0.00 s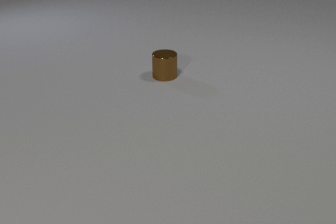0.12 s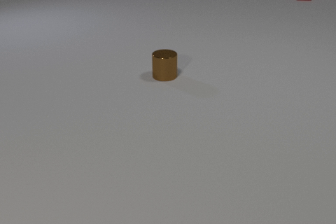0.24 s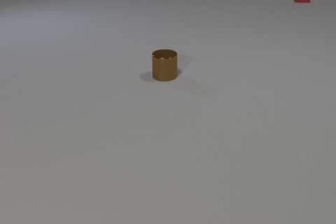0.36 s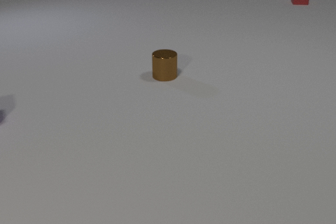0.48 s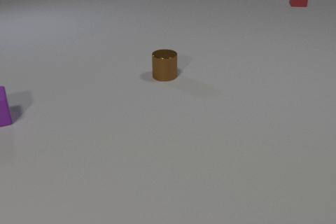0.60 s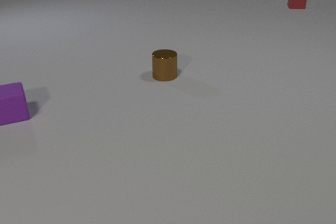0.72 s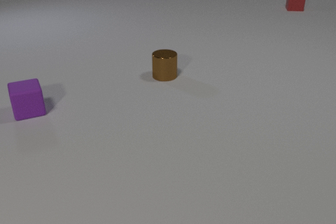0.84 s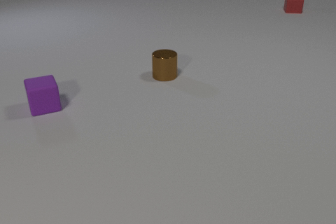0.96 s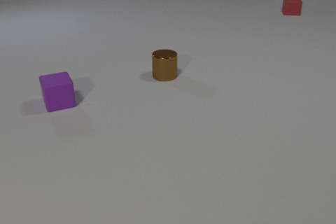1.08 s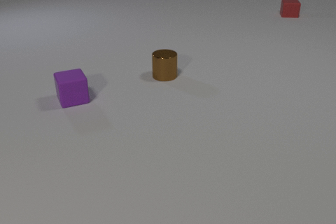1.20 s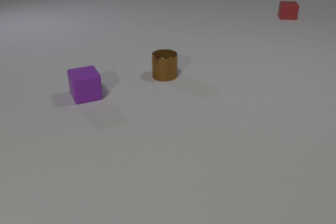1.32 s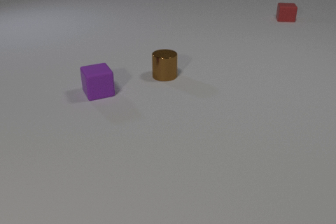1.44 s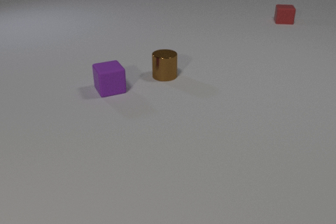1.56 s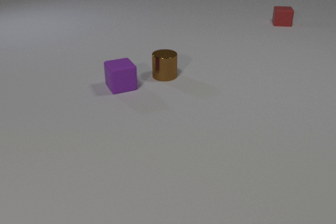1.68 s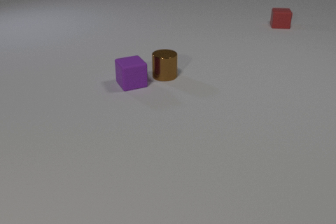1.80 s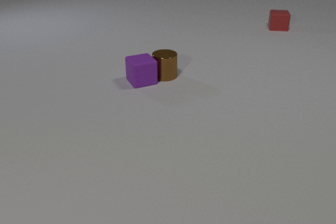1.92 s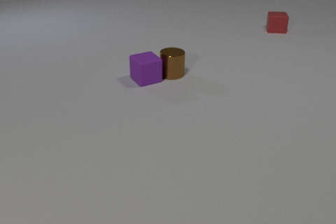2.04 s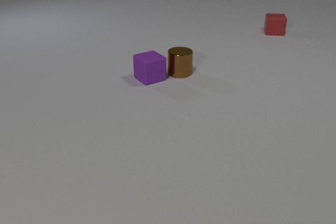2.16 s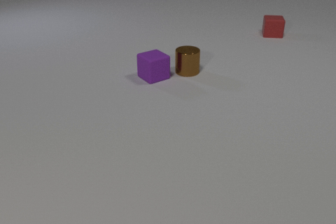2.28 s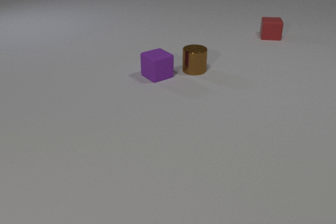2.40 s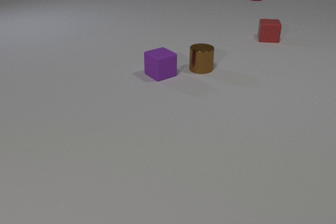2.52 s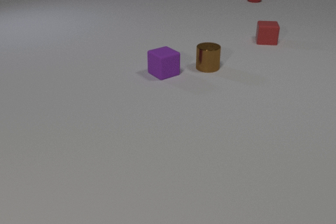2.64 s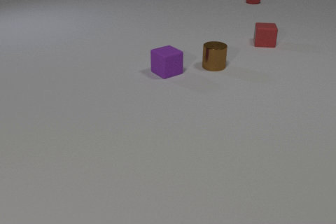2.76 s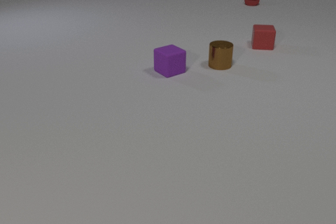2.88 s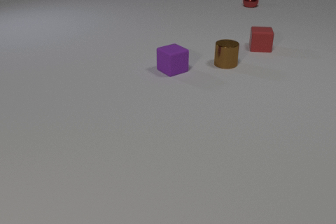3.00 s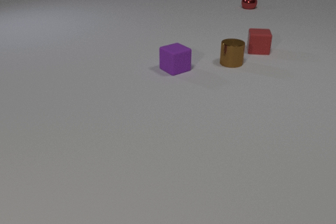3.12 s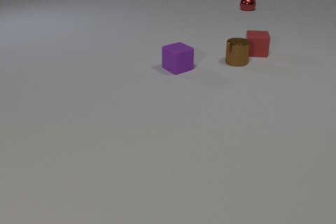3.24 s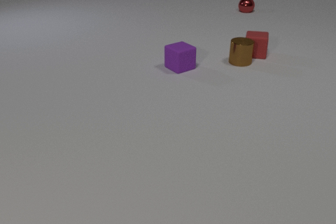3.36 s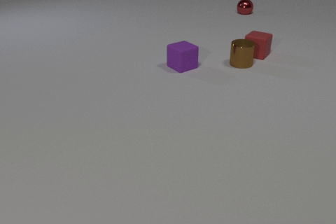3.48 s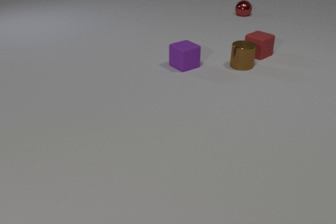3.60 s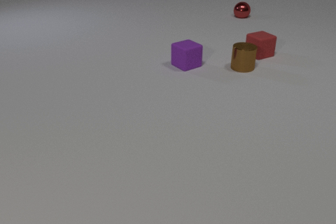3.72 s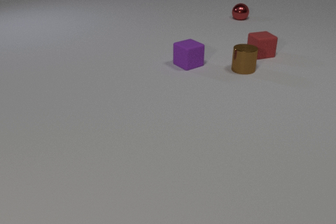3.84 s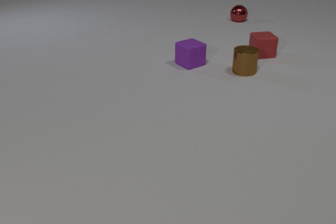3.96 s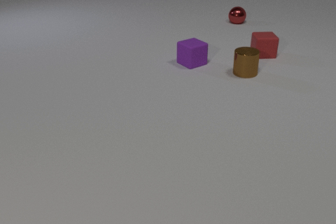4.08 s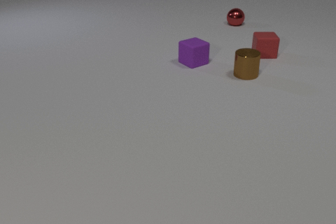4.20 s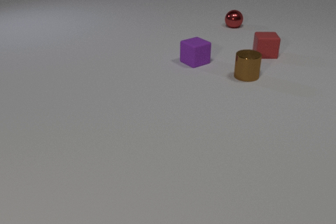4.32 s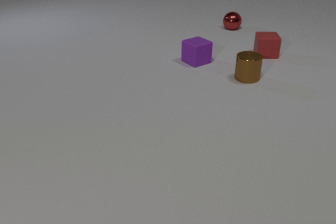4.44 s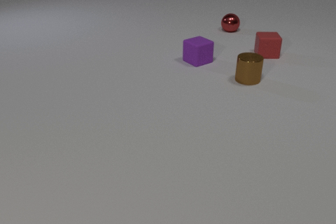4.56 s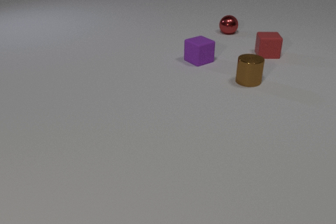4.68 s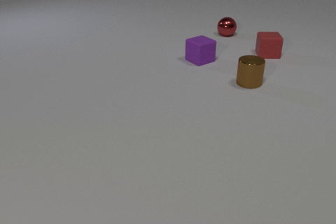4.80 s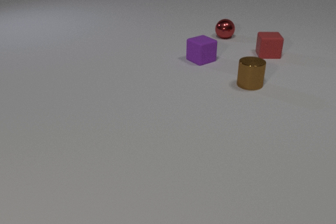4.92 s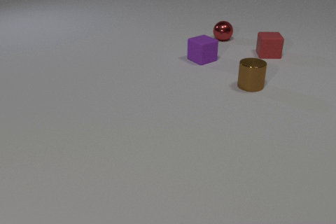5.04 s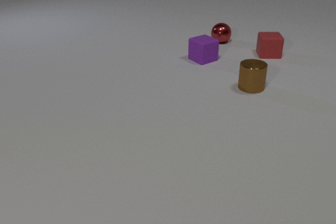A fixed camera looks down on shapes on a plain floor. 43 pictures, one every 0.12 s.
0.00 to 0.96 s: The purple rubber cube comes in at the left edge, slides to the right. The red rubber cube slides toward the camera.
0.96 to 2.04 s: The purple rubber cube slides to the right and away from the camera. The brown metal cylinder slides to the right and away from the camera. The red rubber cube slides toward the camera. The purple rubber cube and the brown metal cylinder collide.
2.04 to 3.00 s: The purple rubber cube slides to the right and away from the camera. The brown metal cylinder slides to the right and away from the camera. The red metal sphere comes in at the top edge, rolls toward the camera. The red rubber cube slides toward the camera.
3.00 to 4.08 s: The purple rubber cube slides to the right and away from the camera. The brown metal cylinder slides toward the camera and to the right. The red metal sphere rolls toward the camera. The red rubber cube slides toward the camera and to the right, spins so that its near face slides to the left, clockwise seen from above. The brown metal cylinder and the red rubber cube collide.
4.08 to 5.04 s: The purple rubber cube slides away from the camera and to the right. The brown metal cylinder slides toward the camera. The red metal sphere rolls toward the camera. The red rubber cube moves, and ends about where it began.
What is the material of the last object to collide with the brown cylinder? rubber.
Are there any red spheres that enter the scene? yes.
What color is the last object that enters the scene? red.
